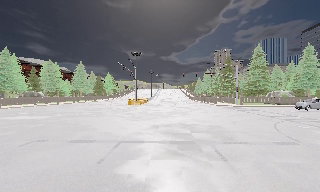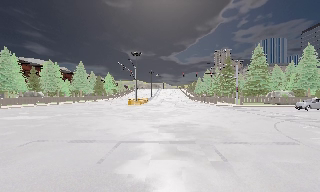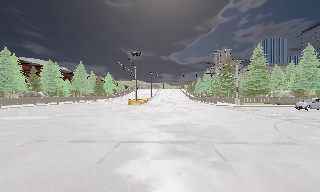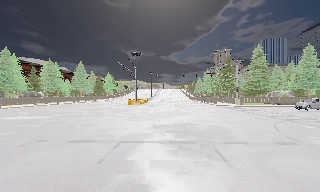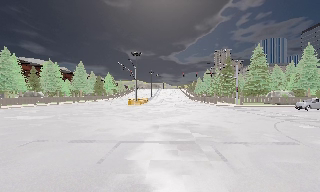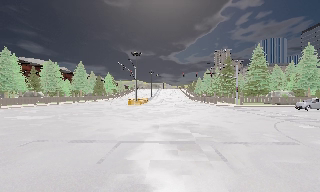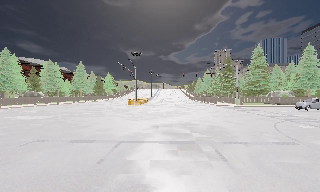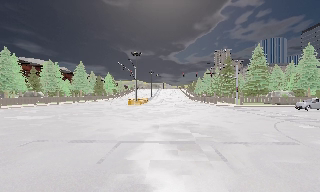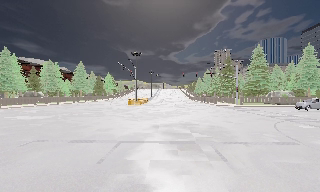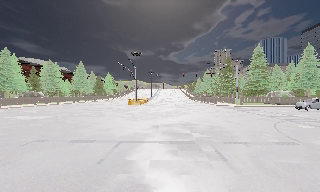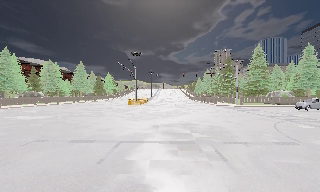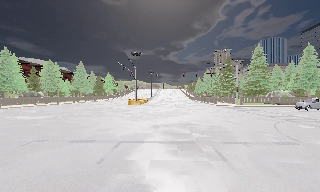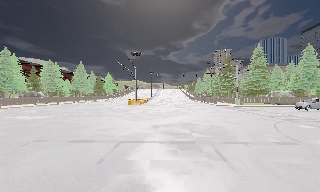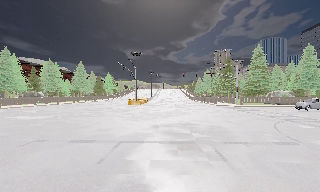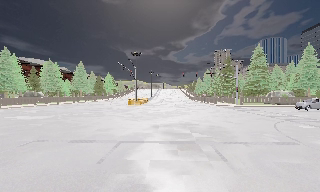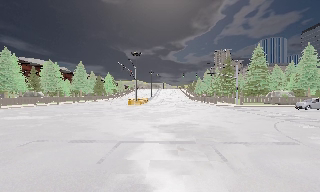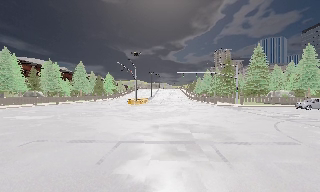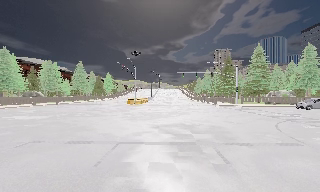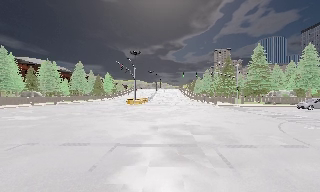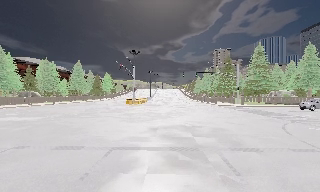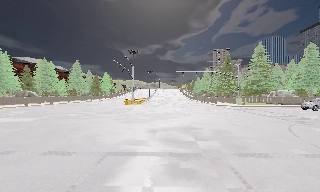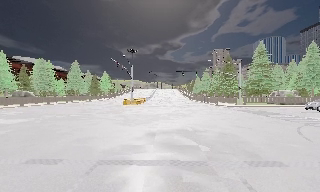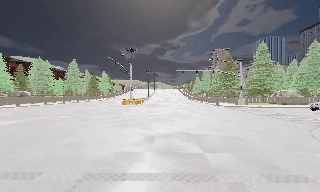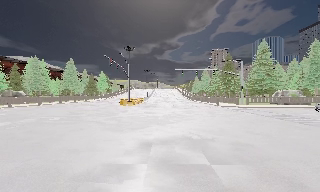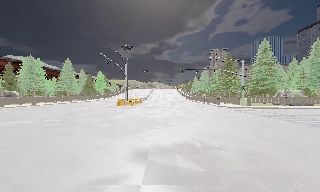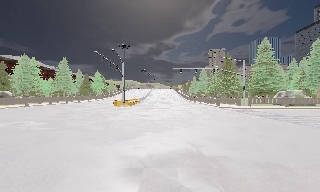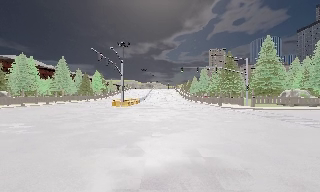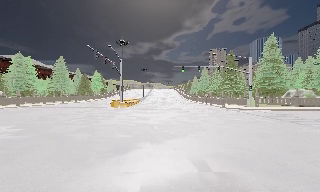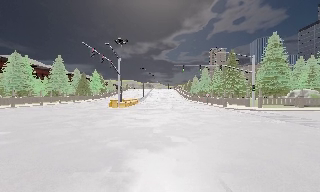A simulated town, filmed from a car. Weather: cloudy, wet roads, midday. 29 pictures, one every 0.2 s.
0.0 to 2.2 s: The camera keeps its place and its aim.
2.2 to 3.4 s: The camera shifts only a little, or ends up much as it began.
3.4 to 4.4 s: The camera travels forward, about 2.5 m, so what stands in front looms larger. It gains speed.
4.4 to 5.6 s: The camera travels forward, about 5 m, so what stands in front looms larger.
The film runs forward here.
